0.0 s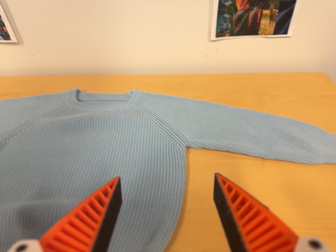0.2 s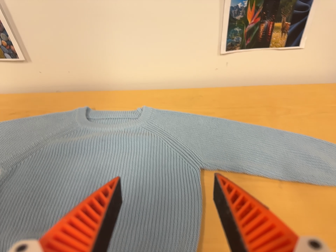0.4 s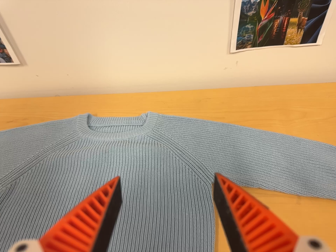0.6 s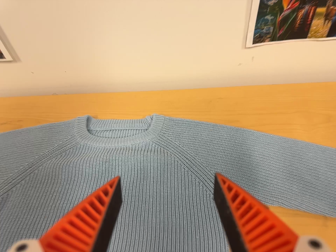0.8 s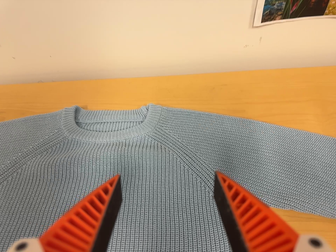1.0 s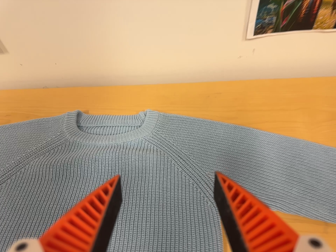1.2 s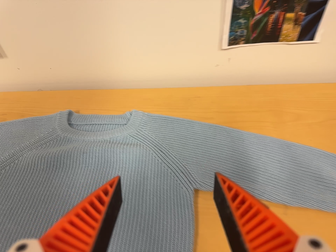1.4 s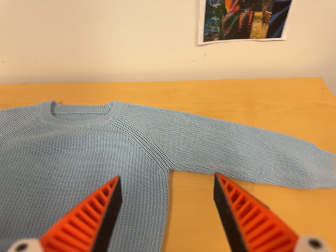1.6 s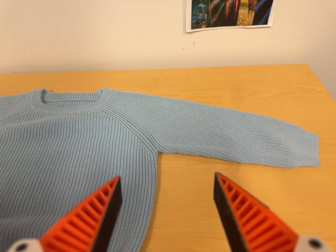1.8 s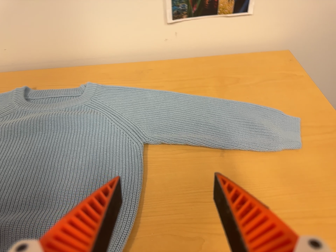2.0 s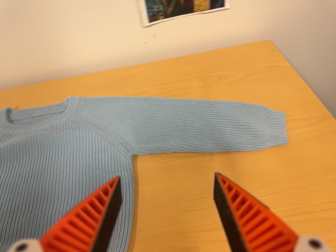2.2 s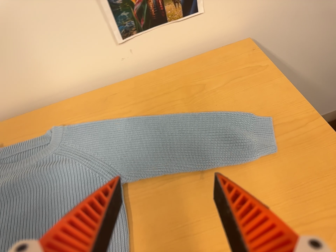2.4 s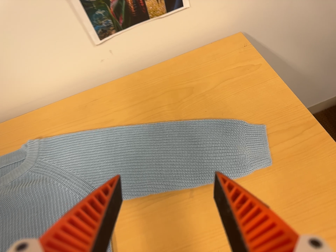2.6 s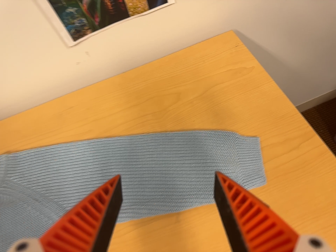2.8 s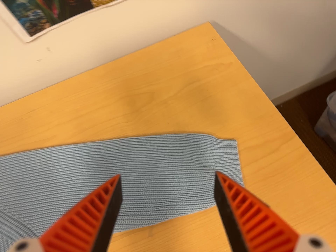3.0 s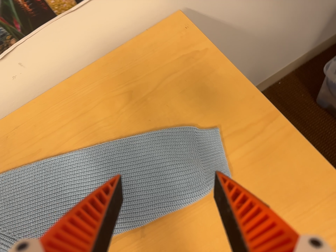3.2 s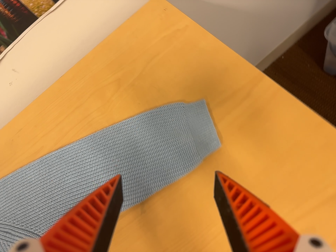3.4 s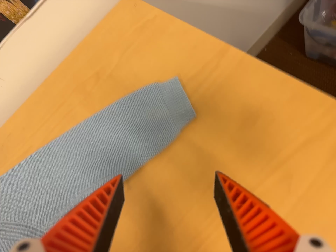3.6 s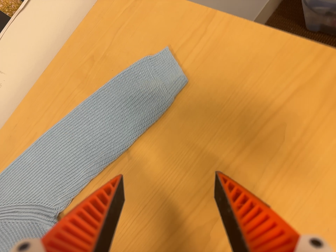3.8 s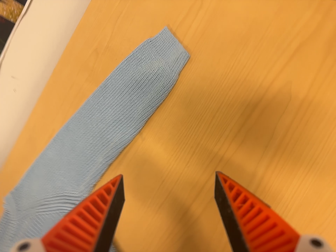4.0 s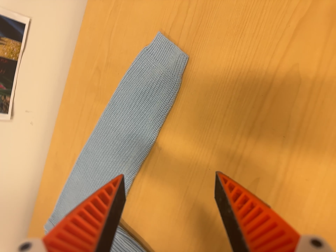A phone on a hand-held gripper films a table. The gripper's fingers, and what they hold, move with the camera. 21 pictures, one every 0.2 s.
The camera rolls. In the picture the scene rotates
counterclockwise.
0.0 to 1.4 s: The camera travels toward the top of its view and forward, about 8 cm.
1.4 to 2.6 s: The camera travels toward the top of its view, to its right and forward, about 20 cm. Its aim tips toward the bottom of its view by about 15 degrees. It rolls about its line of sight by about 20 degrees, and the scene rotates counterclockwise.
2.6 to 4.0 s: The camera pans to its left by about 15 degrees. It travels to its right and toward the bottom of its view, about 22 cm. It rolls about its line of sight by about 50 degrees, and the scene rotates counterclockwise.
The film runs forward here.
